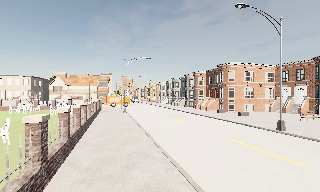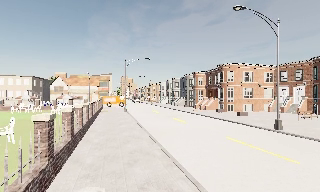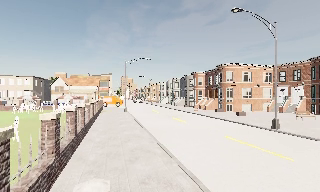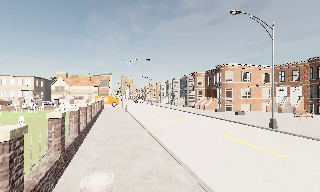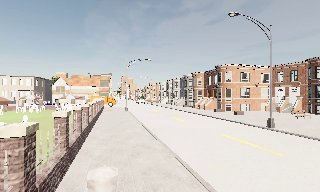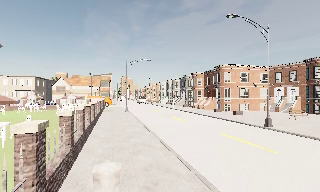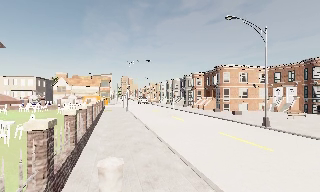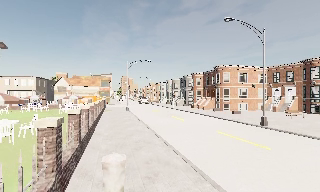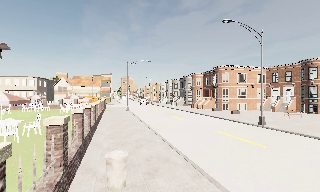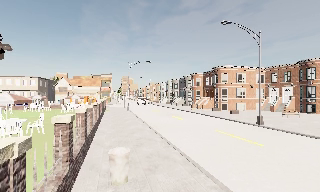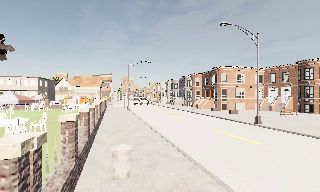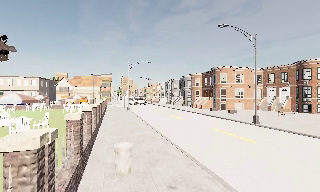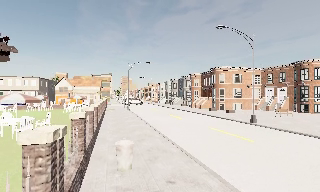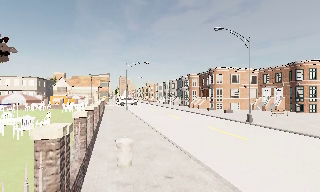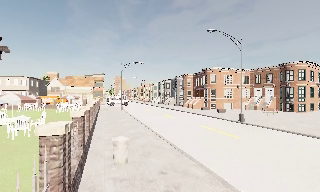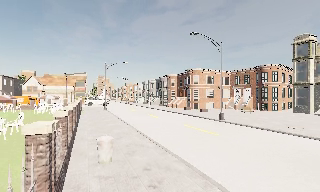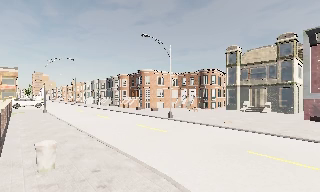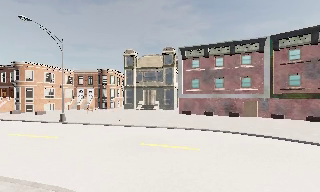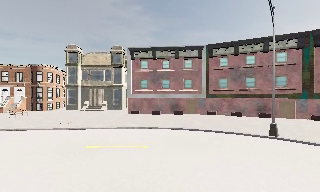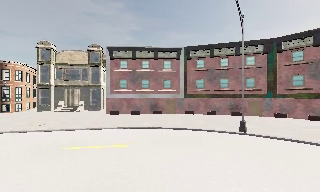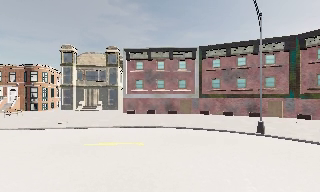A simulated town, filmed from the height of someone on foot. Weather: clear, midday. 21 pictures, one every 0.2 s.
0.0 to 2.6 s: The camera travels backward, about 3 m, so what stands in front gets smaller.
2.6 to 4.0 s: The camera swings to its right by about 80 degrees, and the scene slides to the left. It travels backward, about 1.5 m.
The film runs backward here.
